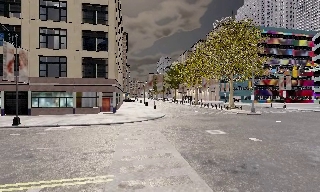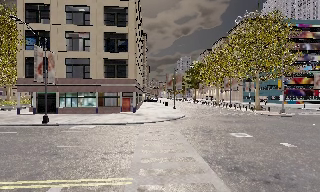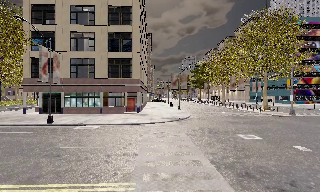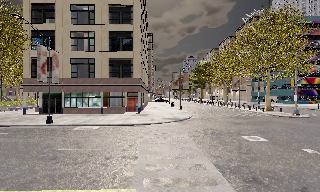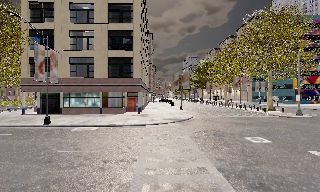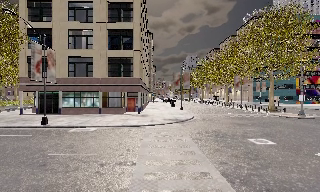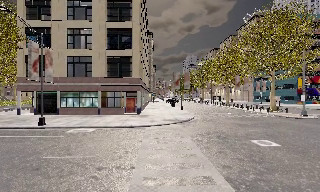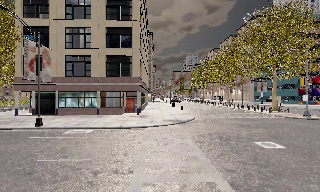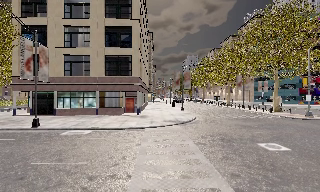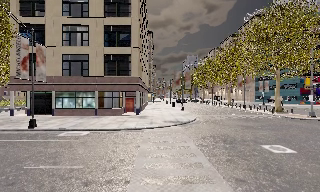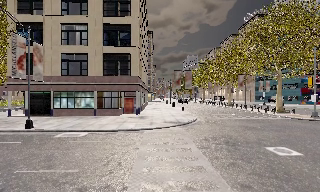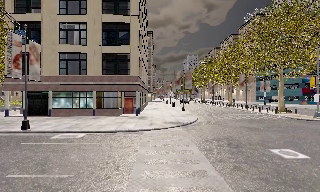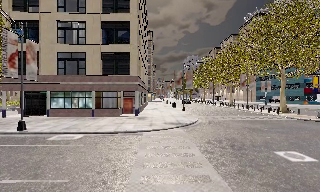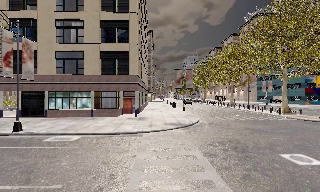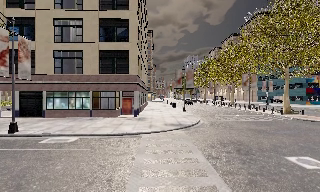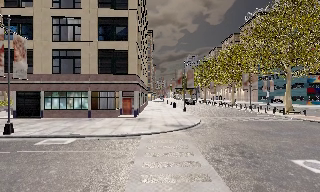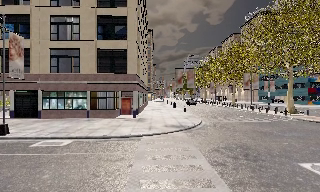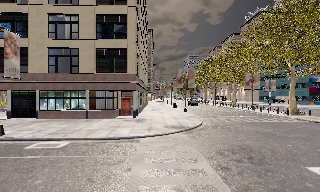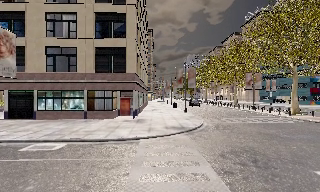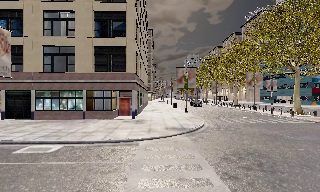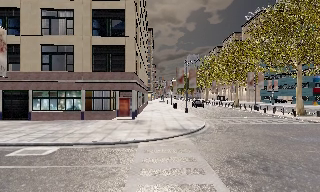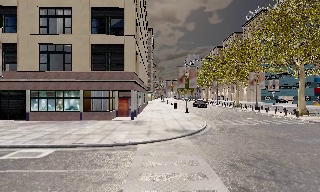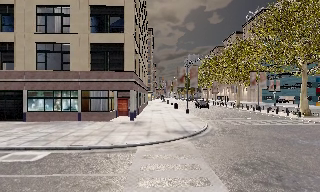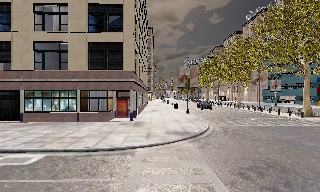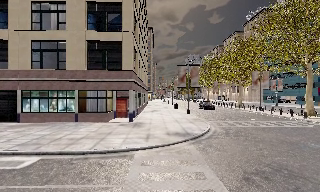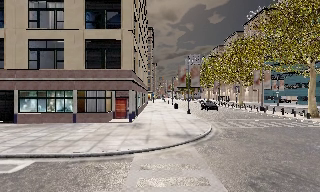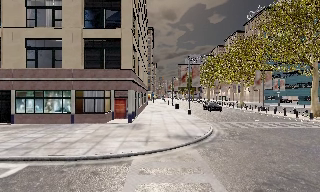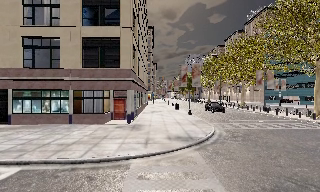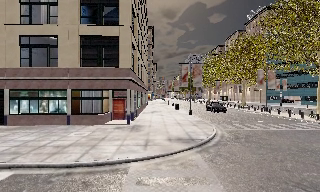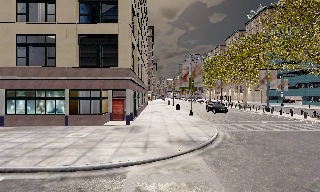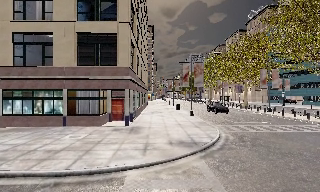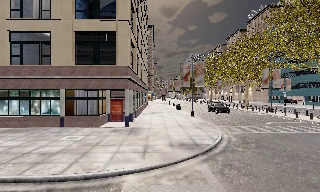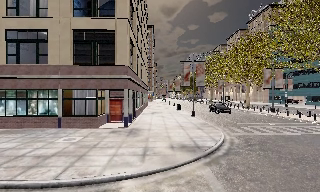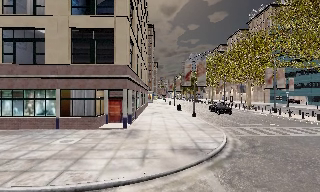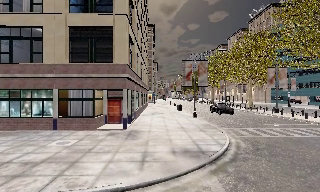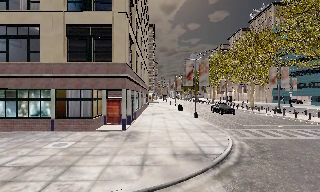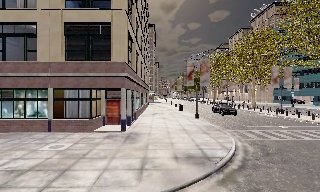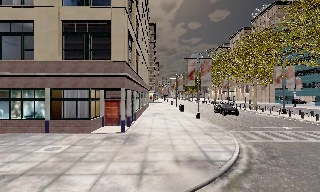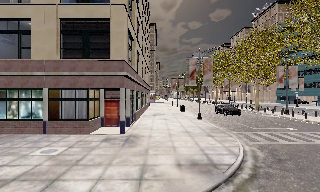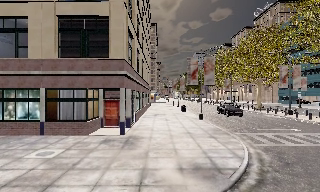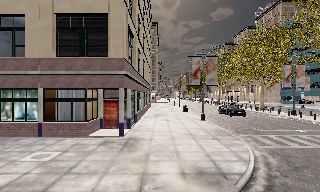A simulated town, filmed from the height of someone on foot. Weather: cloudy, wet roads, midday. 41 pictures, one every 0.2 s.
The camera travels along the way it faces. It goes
forward.
0.0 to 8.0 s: The camera swings to its left by about 10 degrees, and the scene slides to the right. It travels forward, about 13 m, so what stands in front looms larger.
The film runs forward here.
